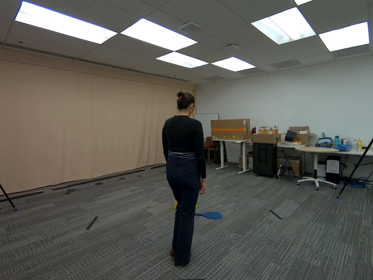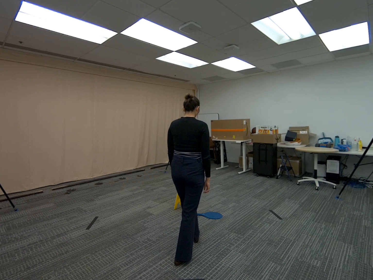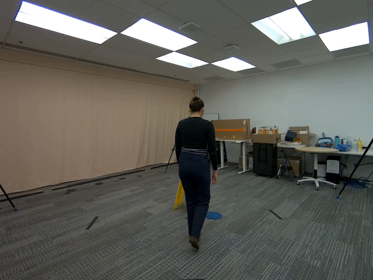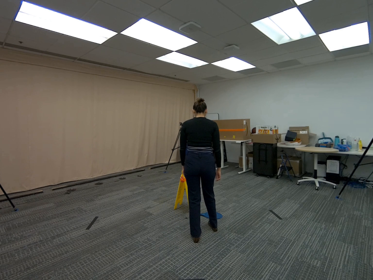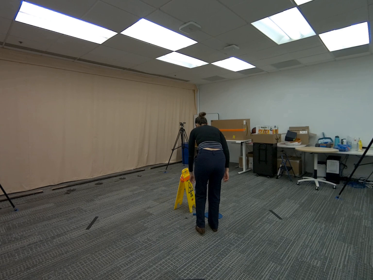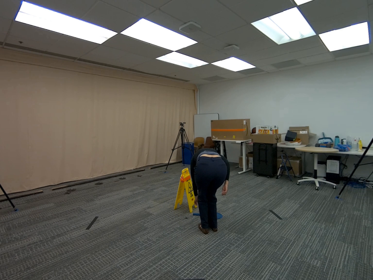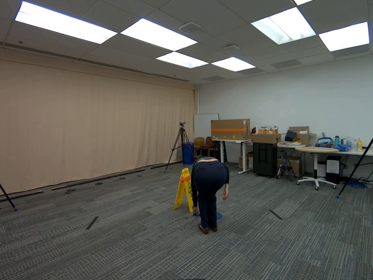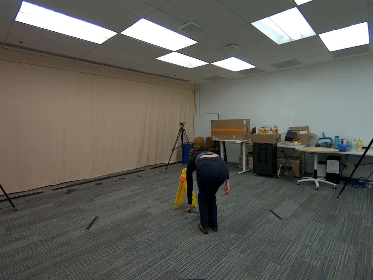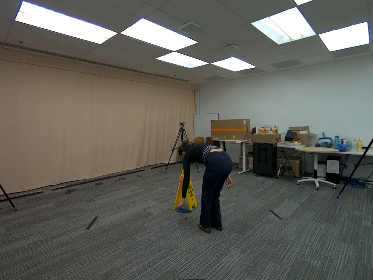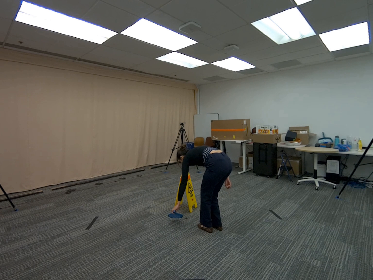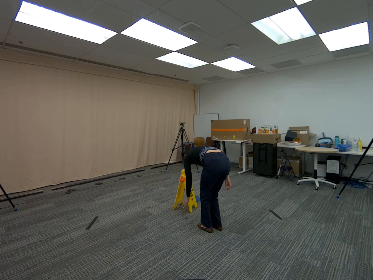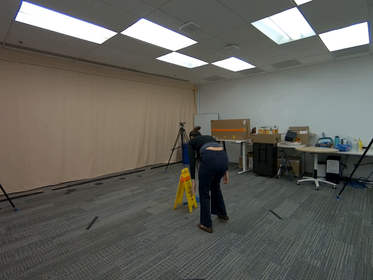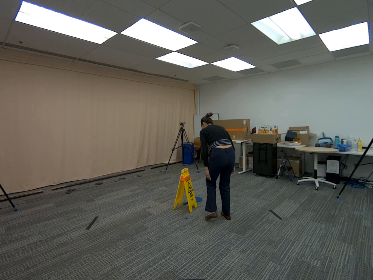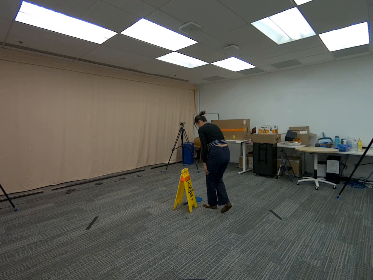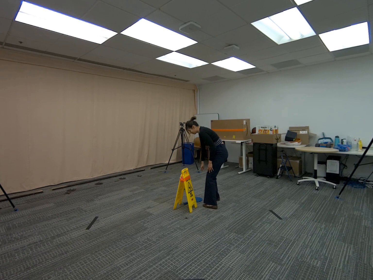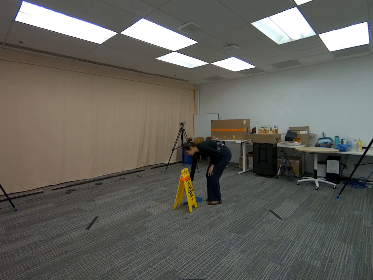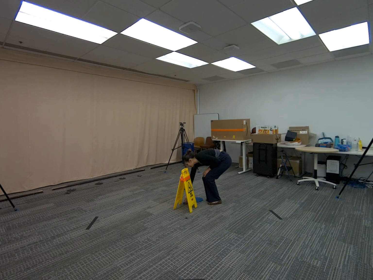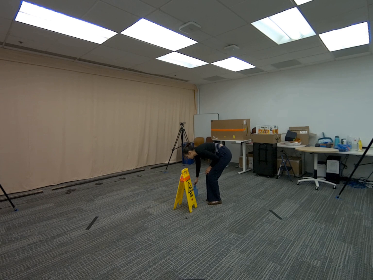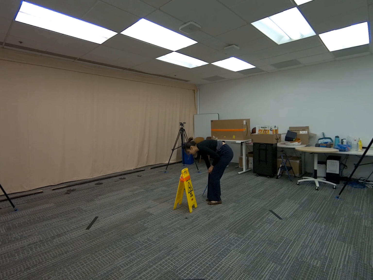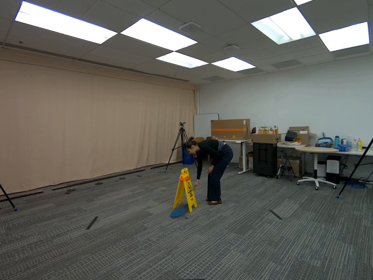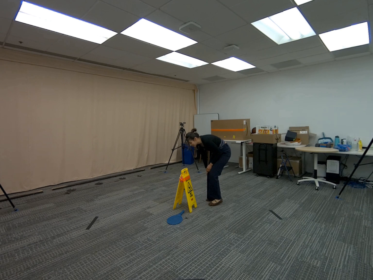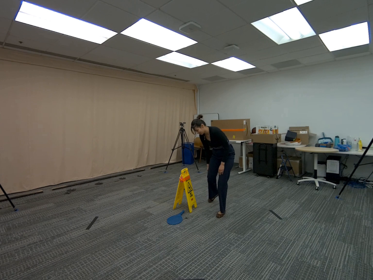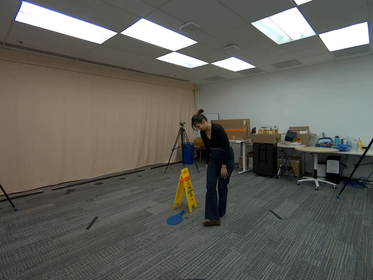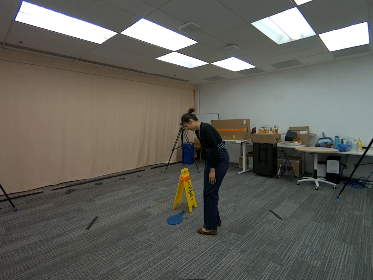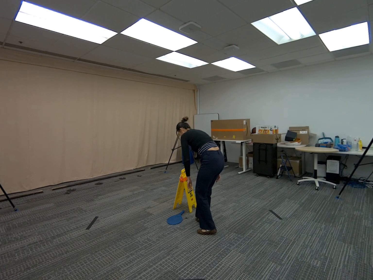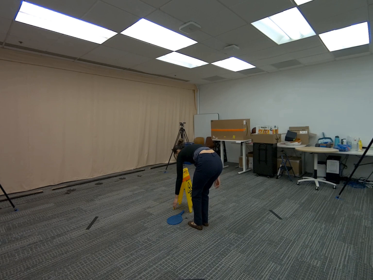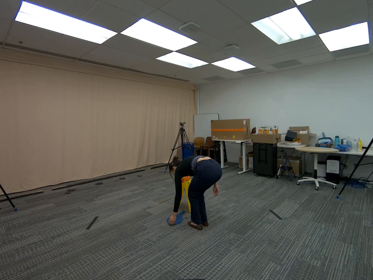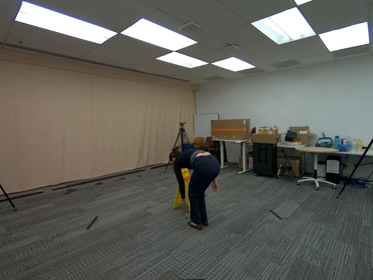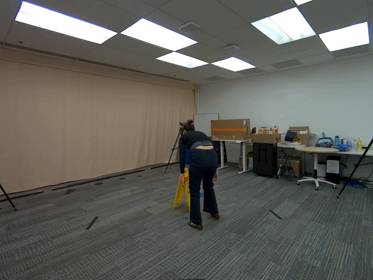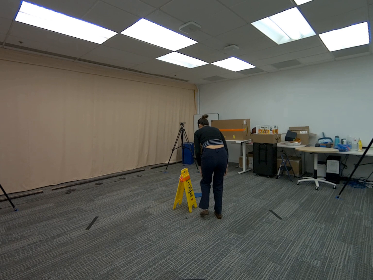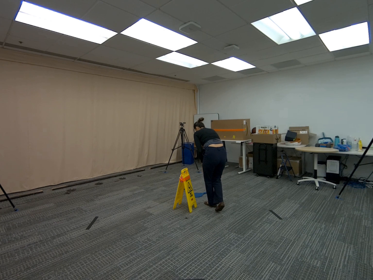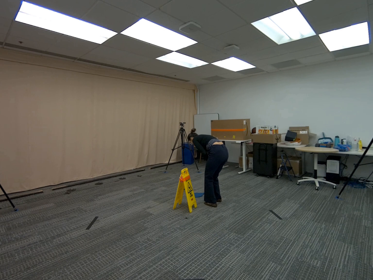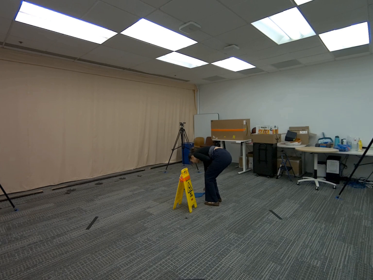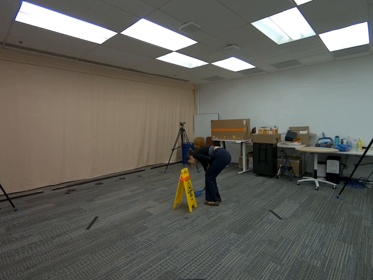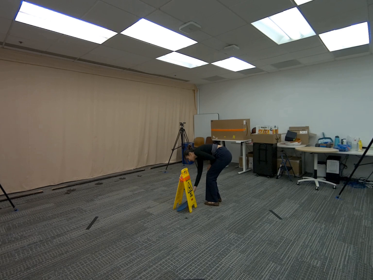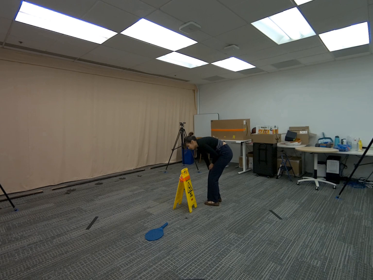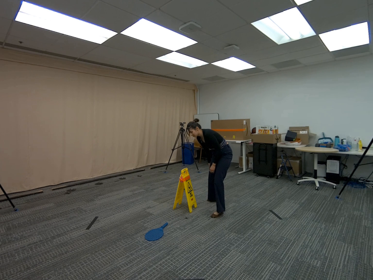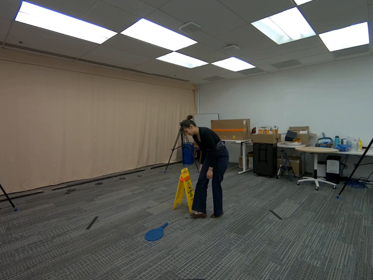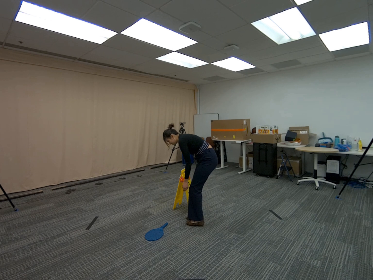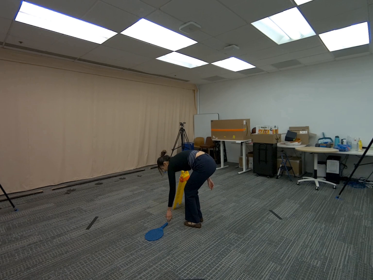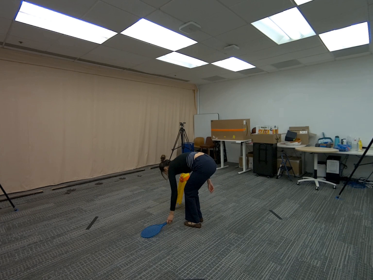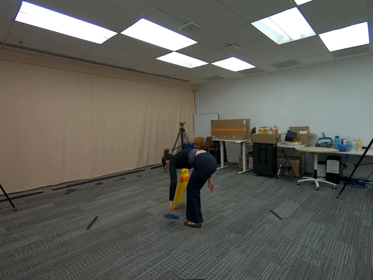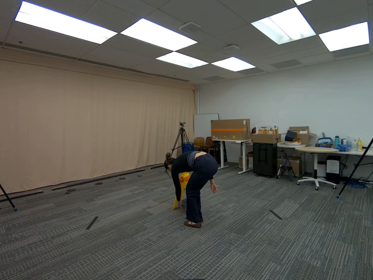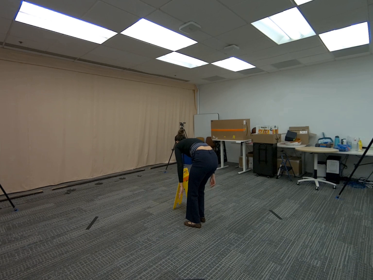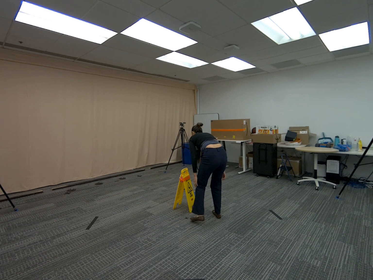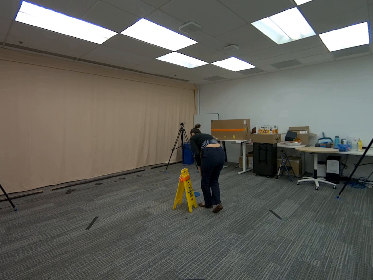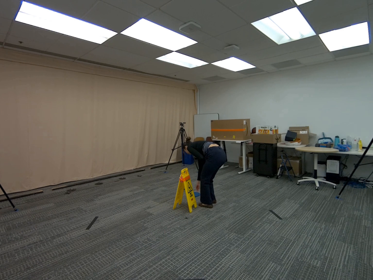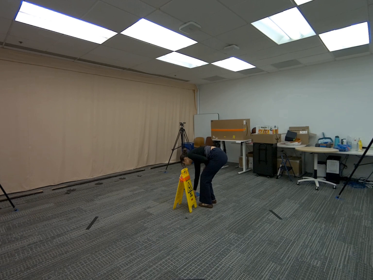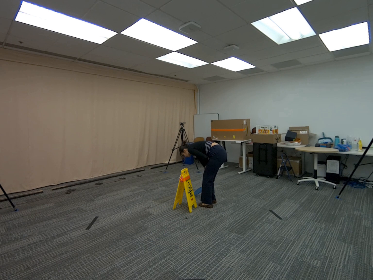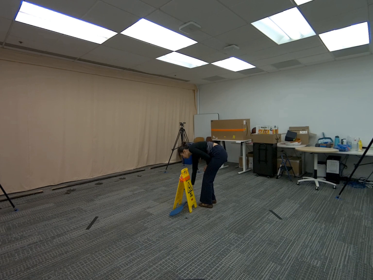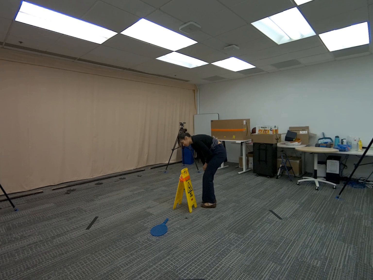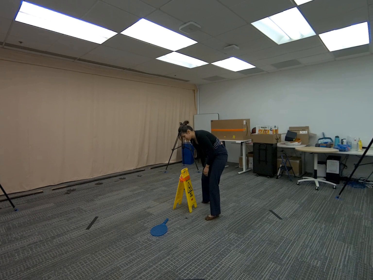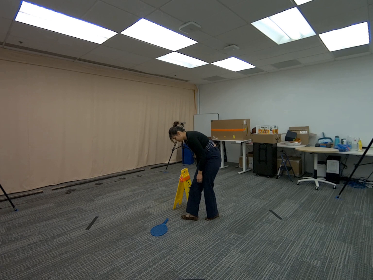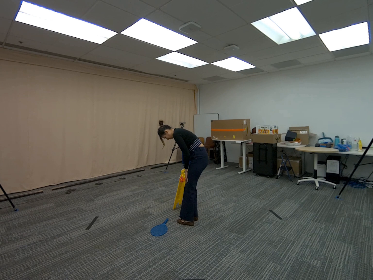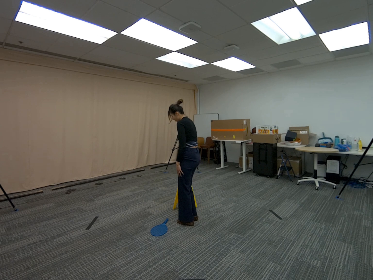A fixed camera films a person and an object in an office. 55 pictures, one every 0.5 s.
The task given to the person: Walk to the tennis racket on the ground and pick it up with your right hand. Walk over to the wet floor sign, slide or toss the racket through the opening of the sign. Move to the other side, retrieve the racket, and pass it back through the sign again until finished.
